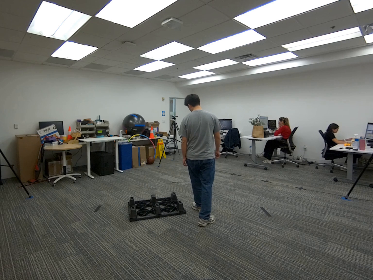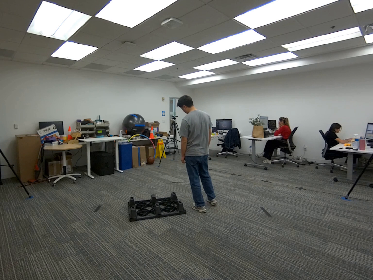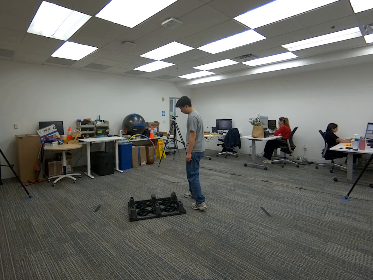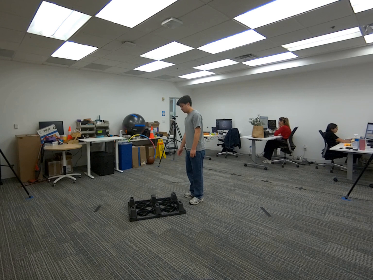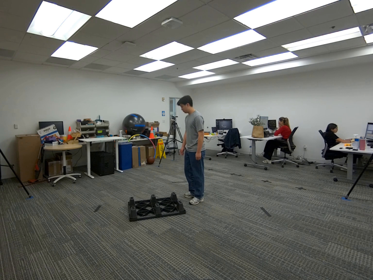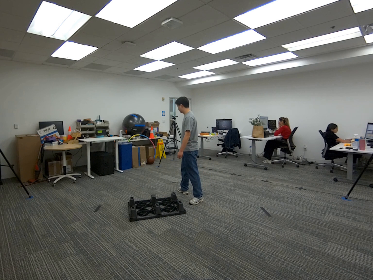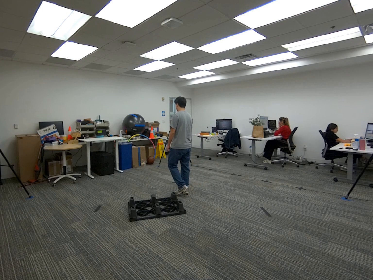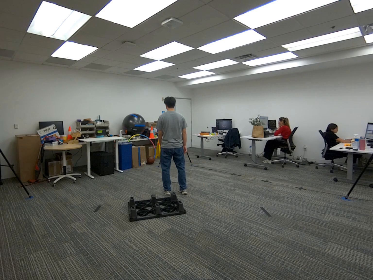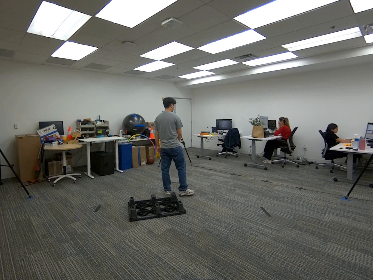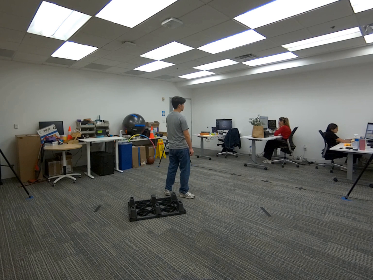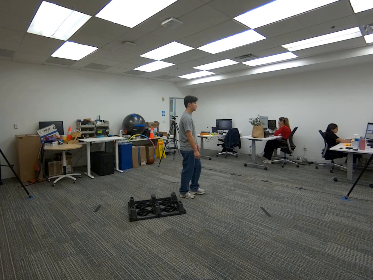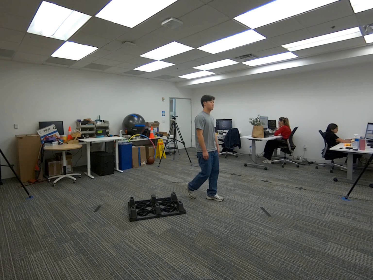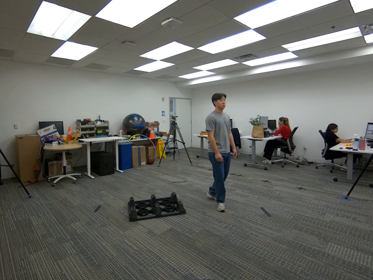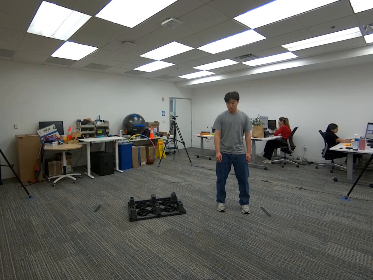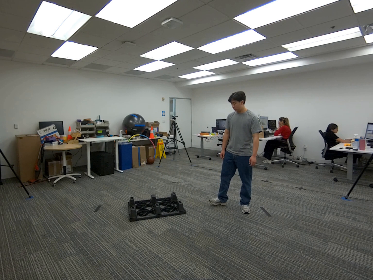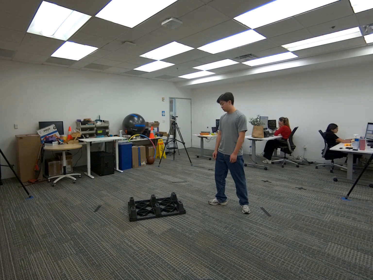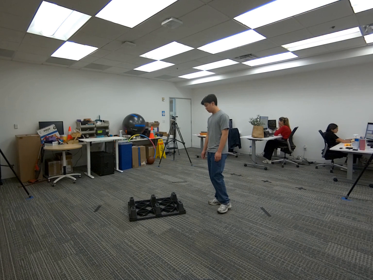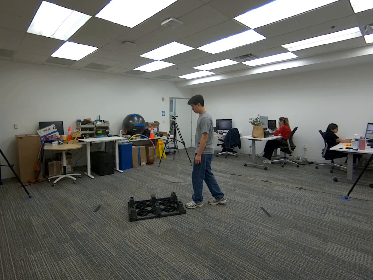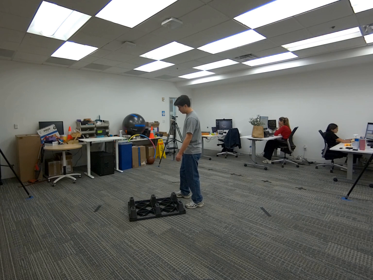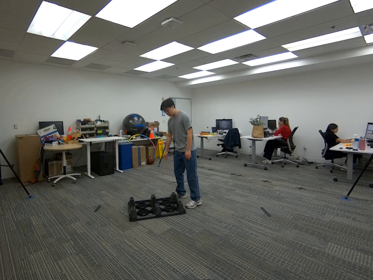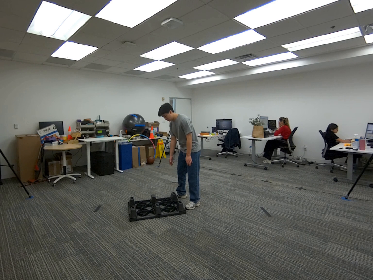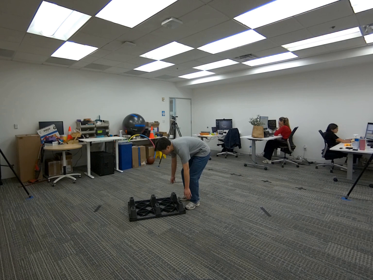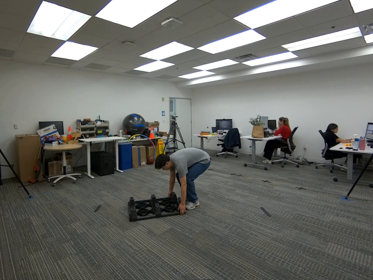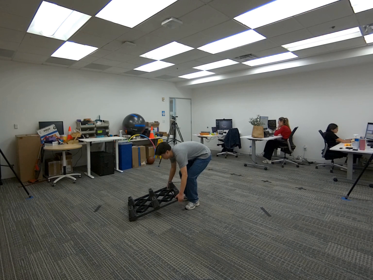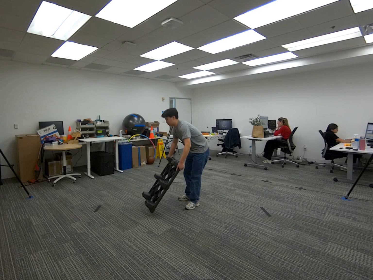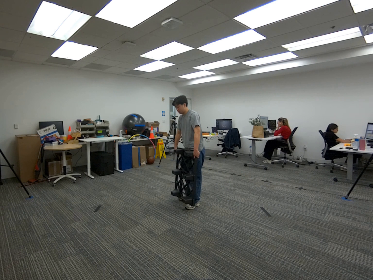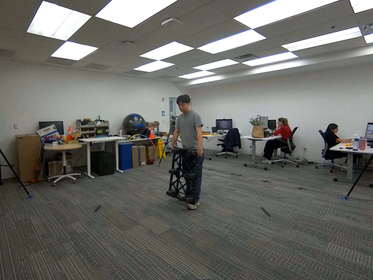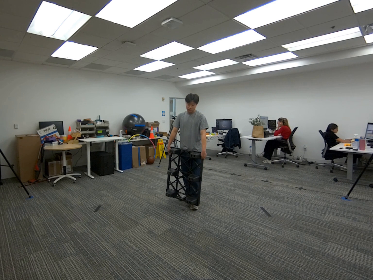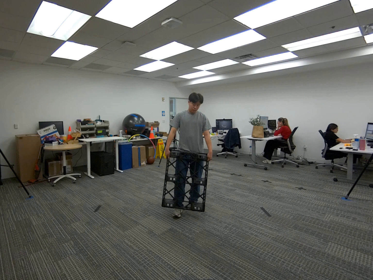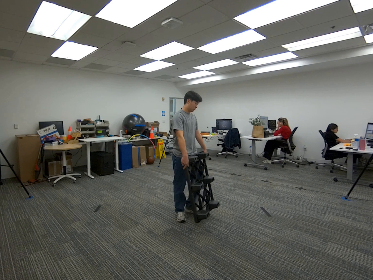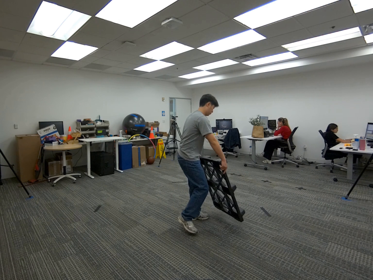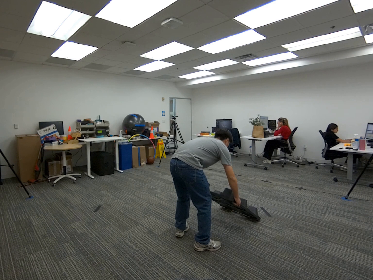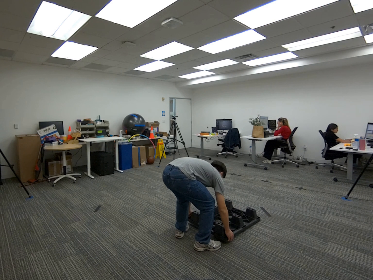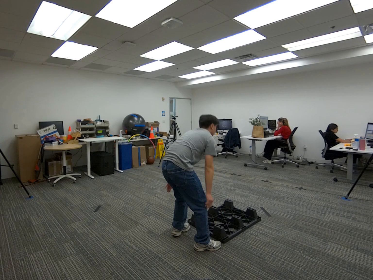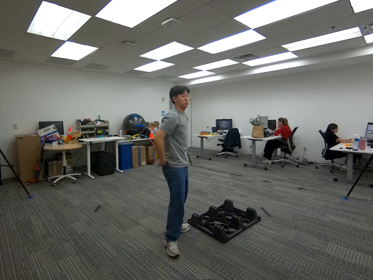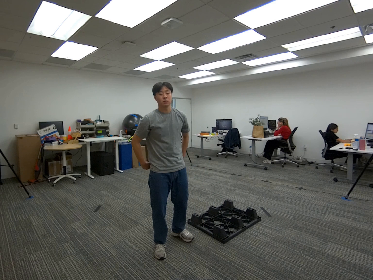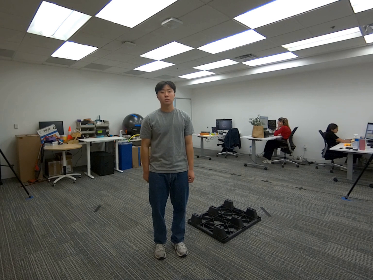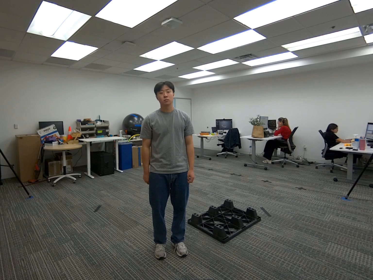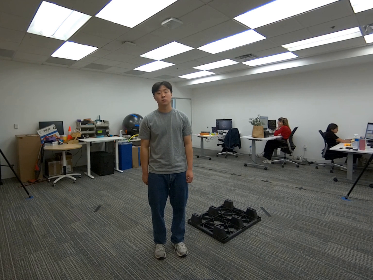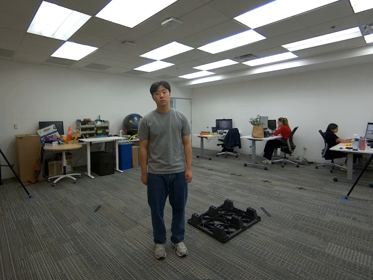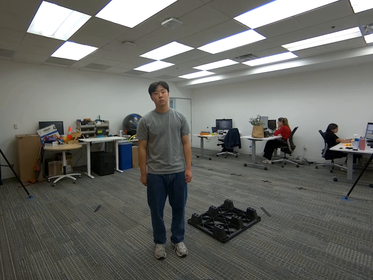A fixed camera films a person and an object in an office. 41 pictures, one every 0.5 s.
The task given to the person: Walk over to the platform on the ground and lift the platform using both hands and place in a different spot on the ground.
